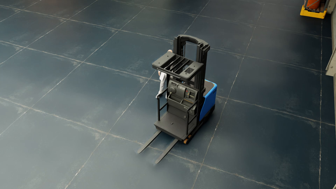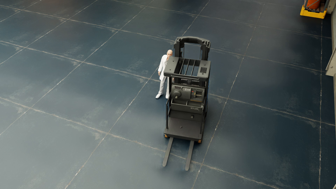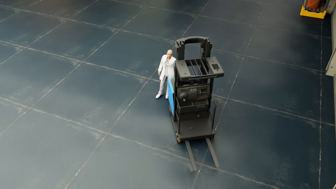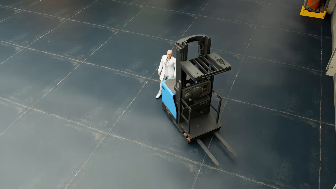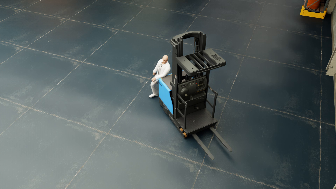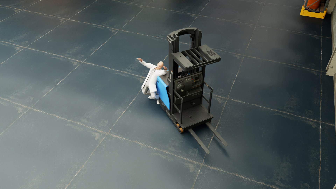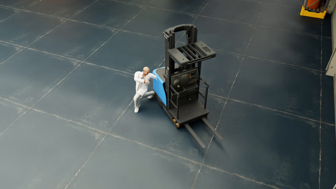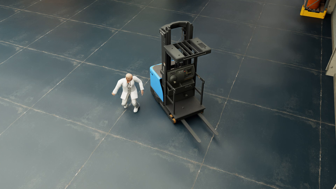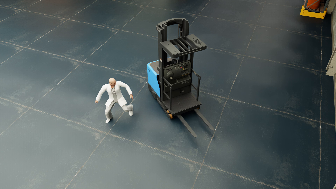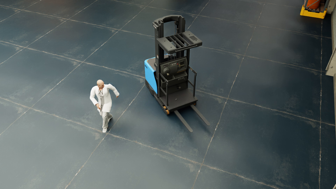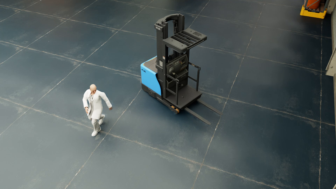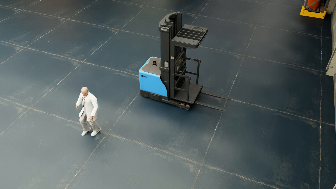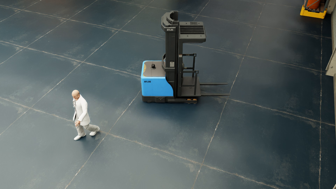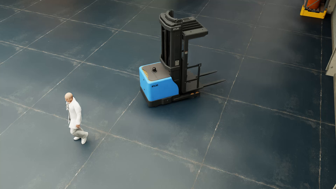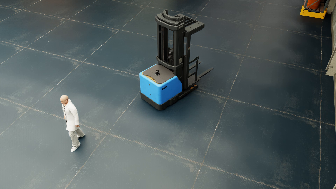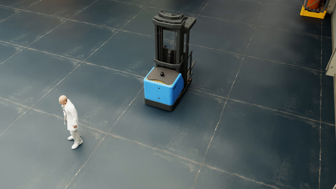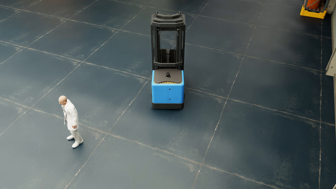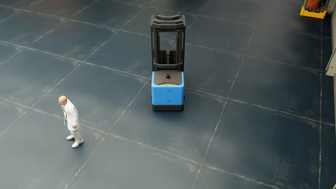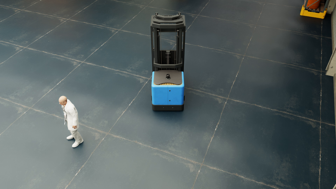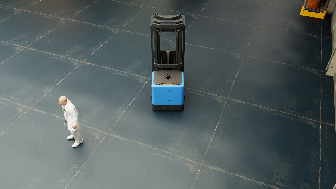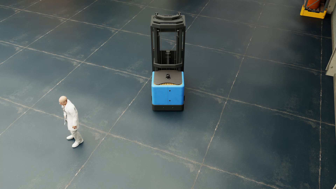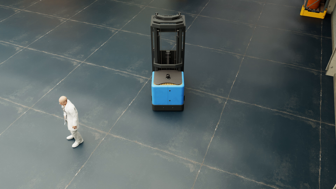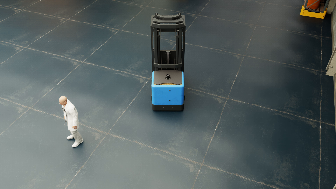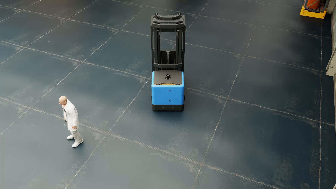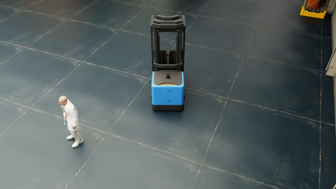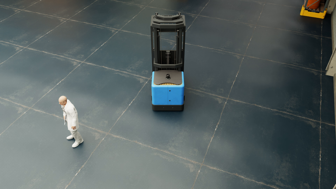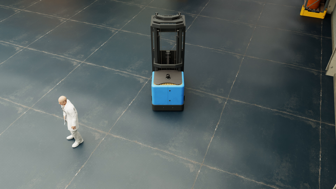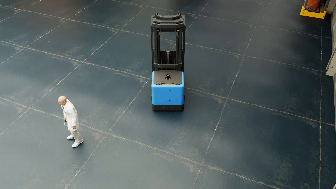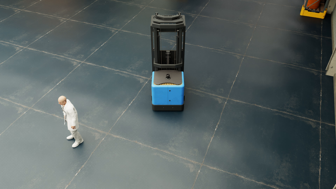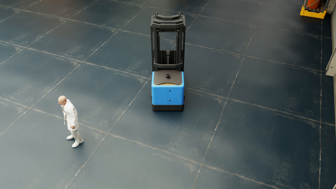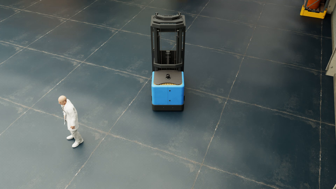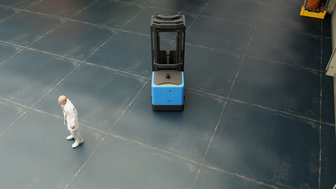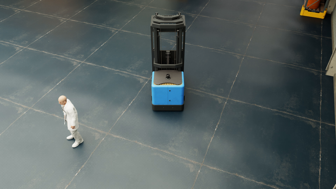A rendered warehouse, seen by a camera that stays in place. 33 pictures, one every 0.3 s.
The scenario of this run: Near miss between a forklift and a person.
